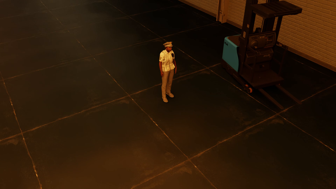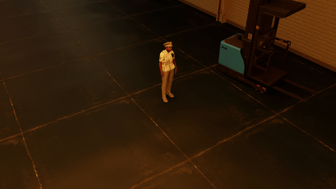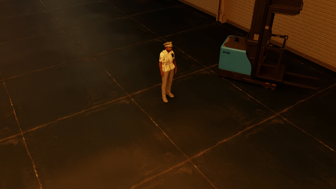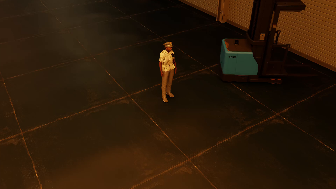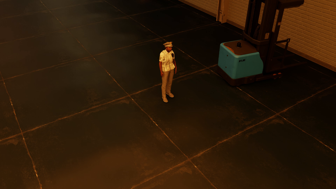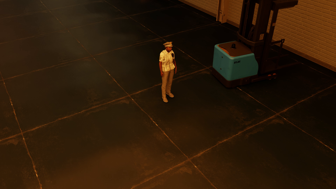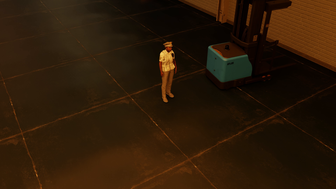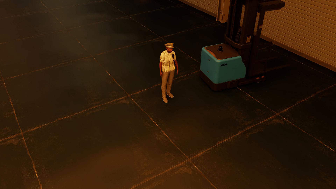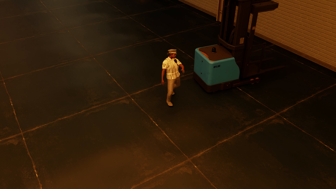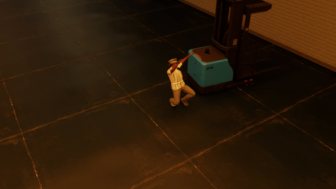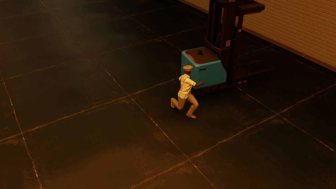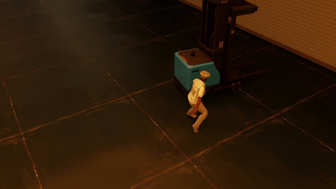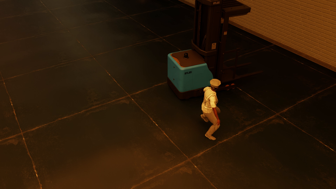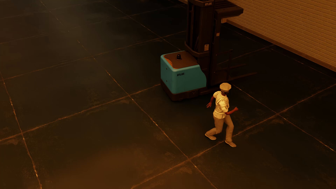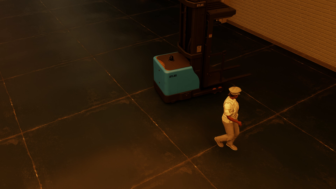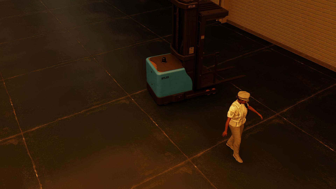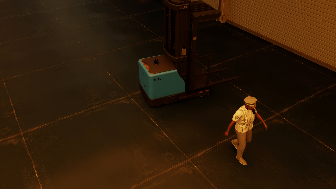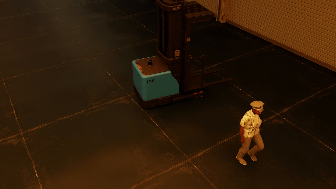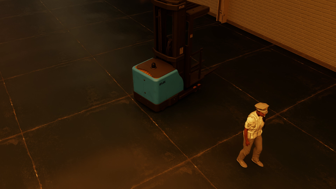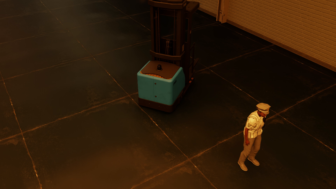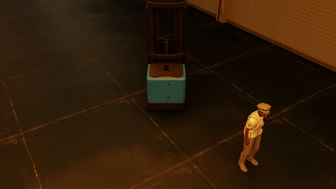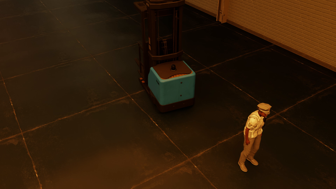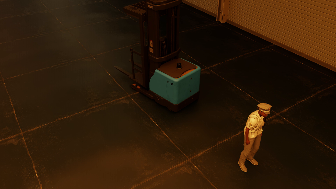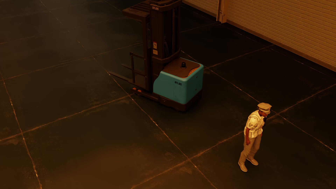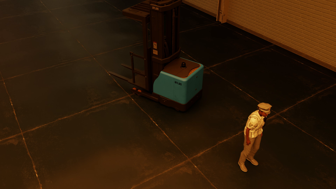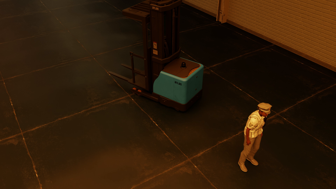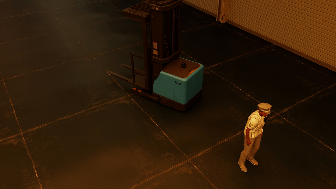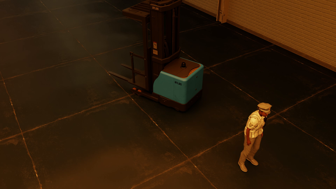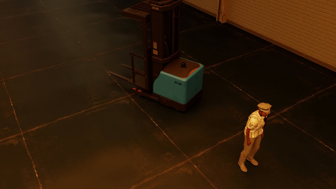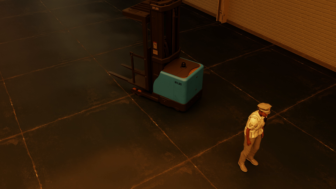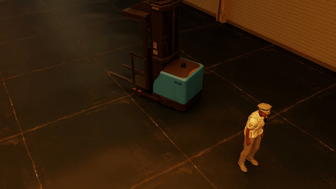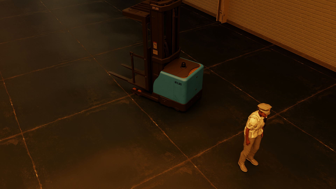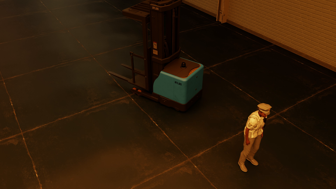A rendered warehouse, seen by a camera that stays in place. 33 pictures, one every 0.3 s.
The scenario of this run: Near miss between a forklift and a person.
